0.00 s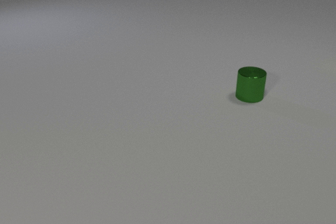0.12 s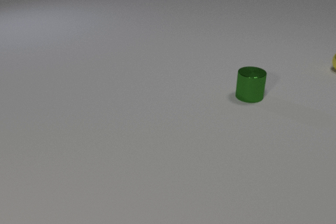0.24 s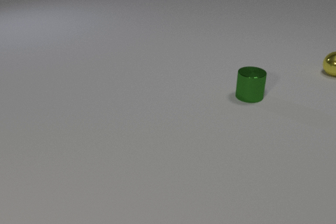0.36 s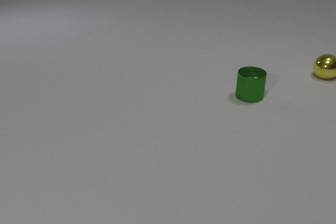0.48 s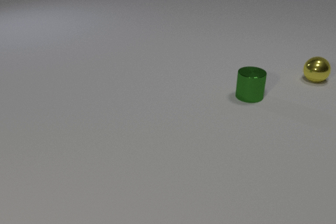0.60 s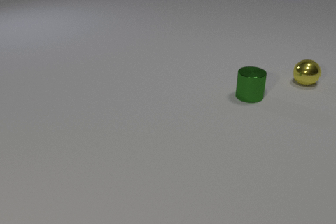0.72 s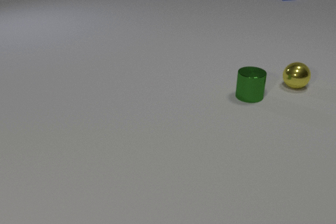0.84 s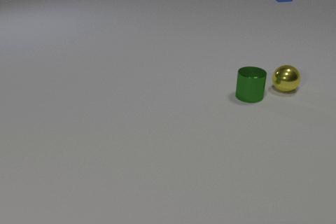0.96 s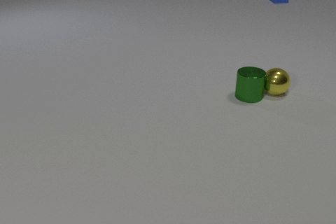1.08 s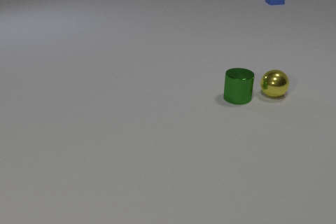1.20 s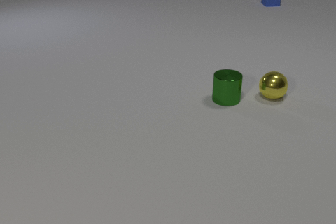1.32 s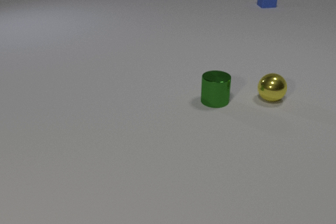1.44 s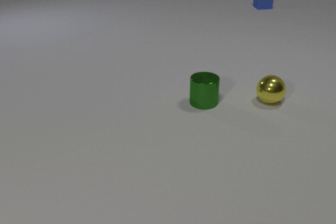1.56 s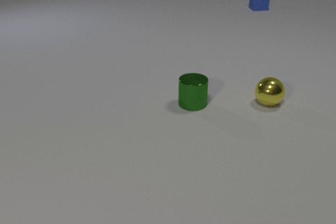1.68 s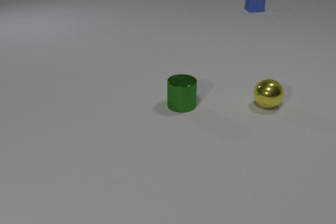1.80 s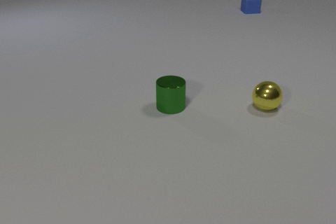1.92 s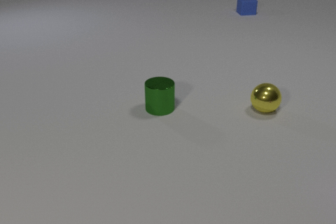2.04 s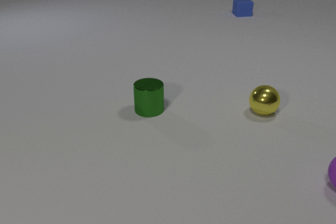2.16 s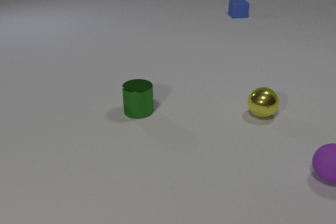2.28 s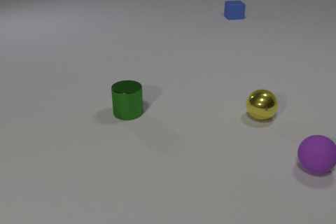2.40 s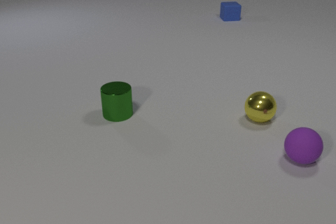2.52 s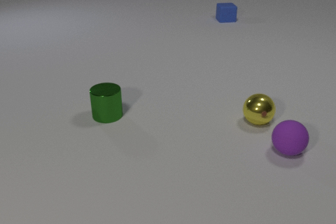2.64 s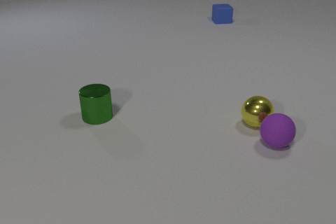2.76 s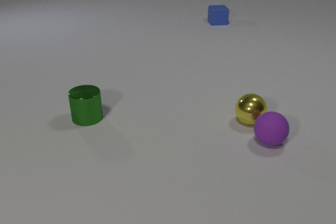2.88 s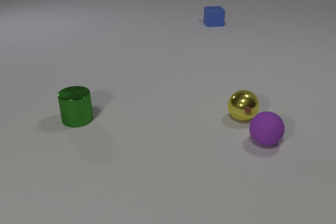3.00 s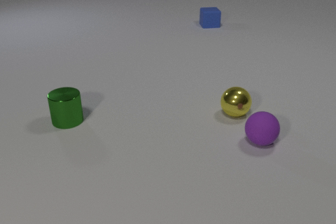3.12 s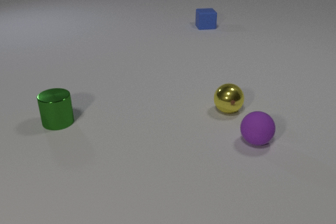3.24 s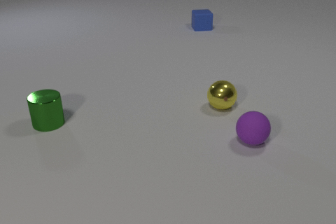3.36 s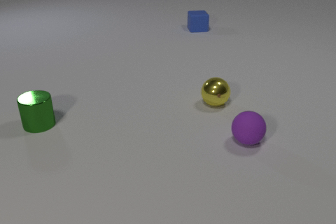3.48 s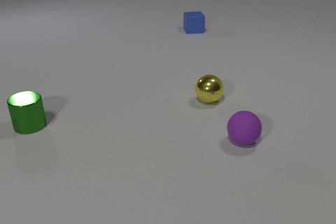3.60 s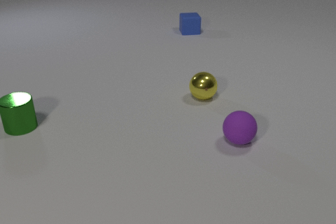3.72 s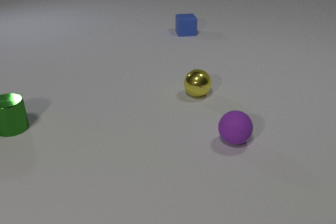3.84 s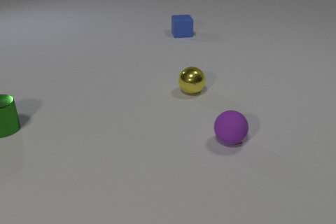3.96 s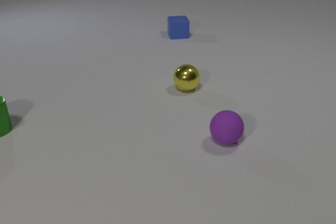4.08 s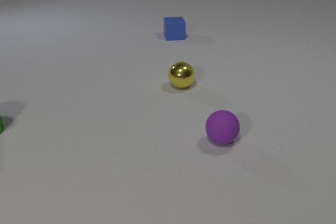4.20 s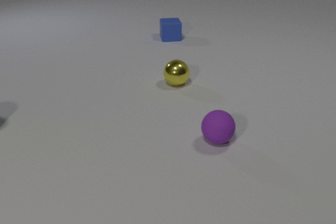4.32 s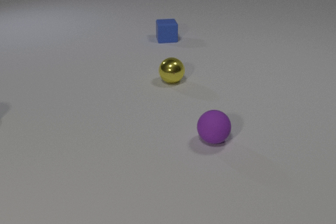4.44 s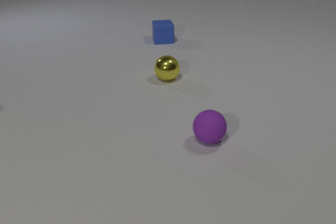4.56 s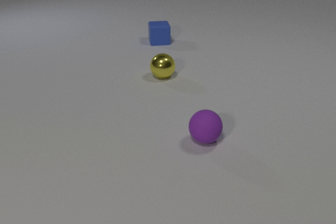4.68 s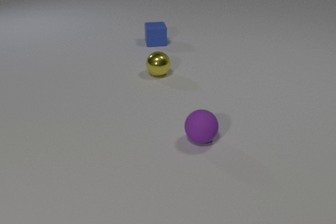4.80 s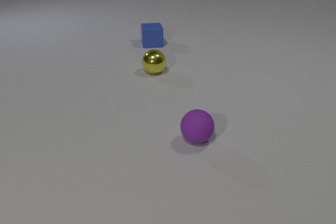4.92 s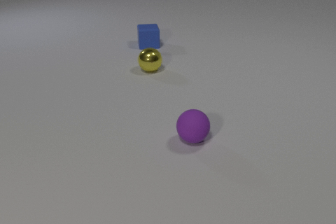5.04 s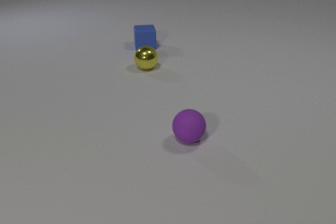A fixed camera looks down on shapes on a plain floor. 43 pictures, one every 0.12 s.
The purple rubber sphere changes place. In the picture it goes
to the left.
The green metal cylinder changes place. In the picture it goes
to the left.
0.00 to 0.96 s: The yellow metal sphere comes in at the right edge, rolls toward the camera and to the left. The blue rubber cube comes in at the top edge, slides toward the camera and to the left. The yellow metal sphere and the green metal cylinder collide.
0.96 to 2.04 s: The yellow metal sphere rolls toward the camera. The green metal cylinder slides to the left. The purple rubber sphere comes in at the right edge. The blue rubber cube slides toward the camera and to the left.
2.04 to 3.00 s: The yellow metal sphere rolls to the left. The green metal cylinder slides to the left. The purple rubber sphere rolls to the left and away from the camera. The blue rubber cube slides toward the camera and to the left. The yellow metal sphere and the purple rubber sphere collide.
3.00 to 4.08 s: The yellow metal sphere rolls to the left and away from the camera. The green metal cylinder slides to the left. The purple rubber sphere rolls to the left. The blue rubber cube slides toward the camera and to the left.
4.08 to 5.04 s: The yellow metal sphere rolls away from the camera and to the left. The green metal cylinder leaves at the left edge. The purple rubber sphere rolls to the left. The blue rubber cube slides to the left and toward the camera.
How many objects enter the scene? 3.
What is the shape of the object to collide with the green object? sphere.
How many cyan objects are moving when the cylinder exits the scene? 0.
